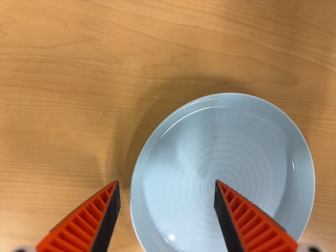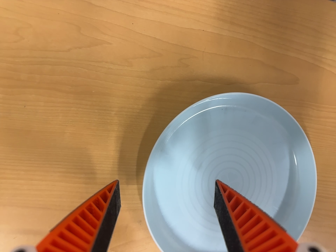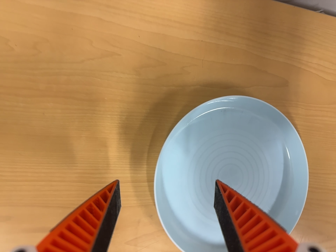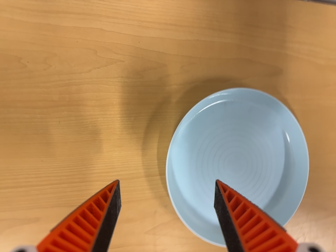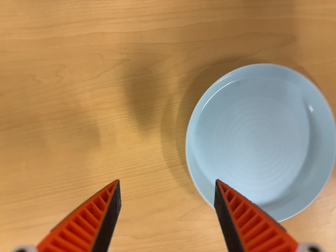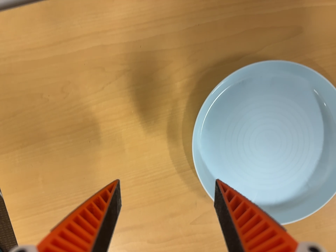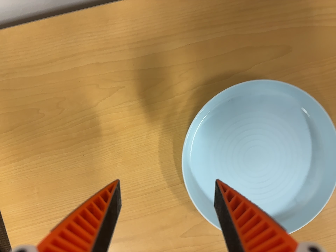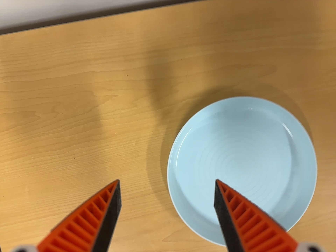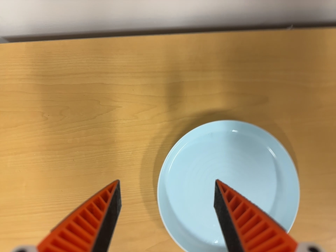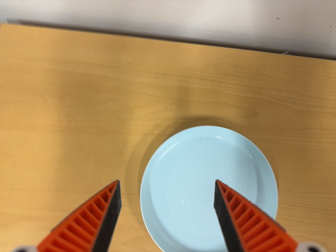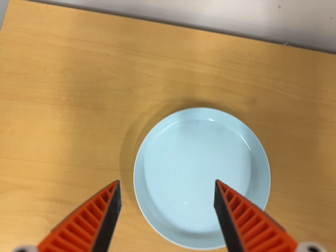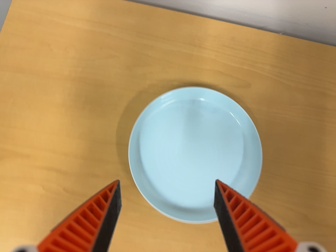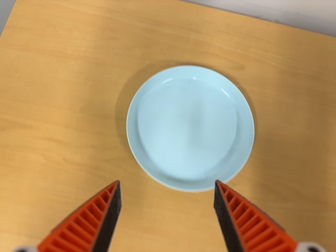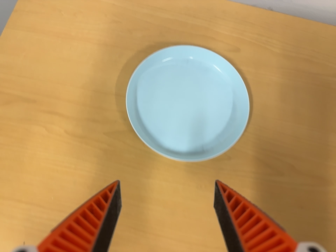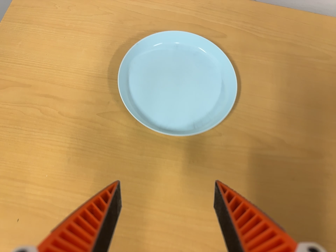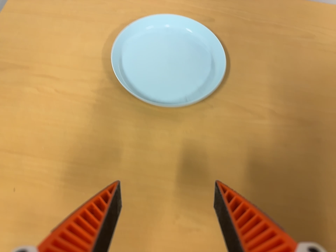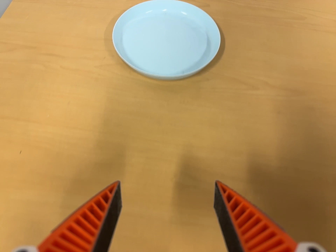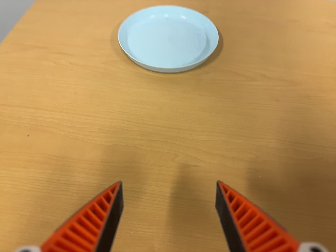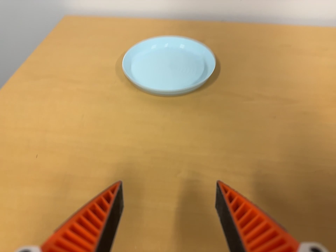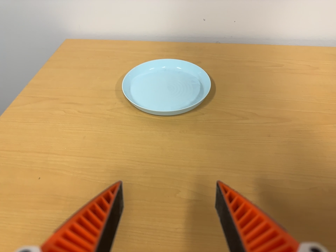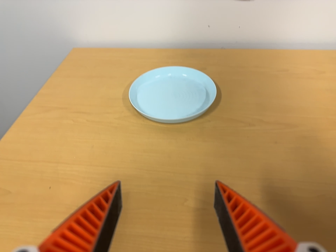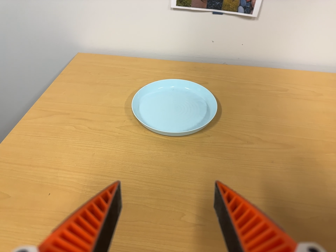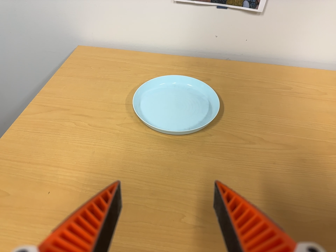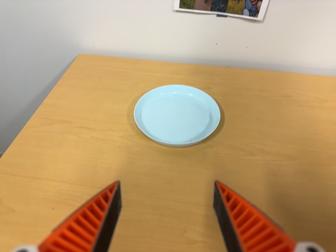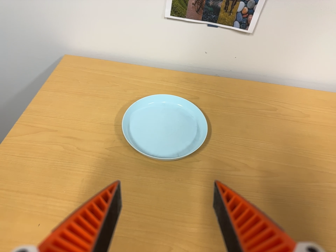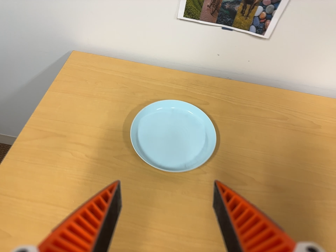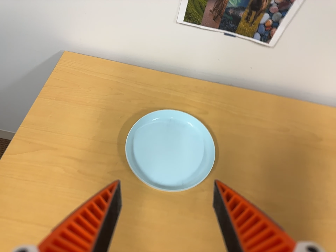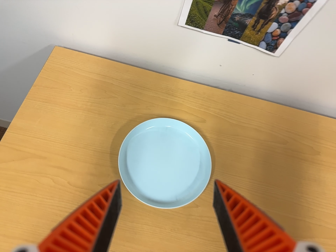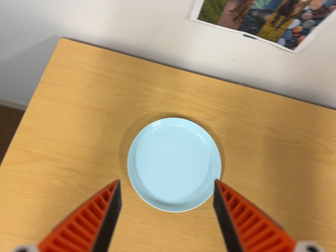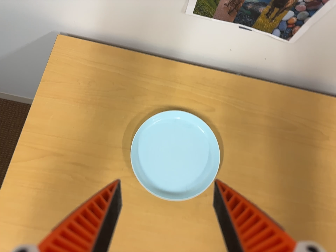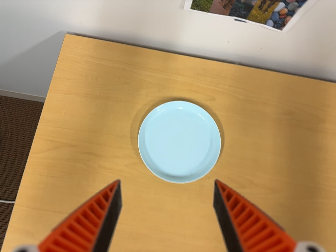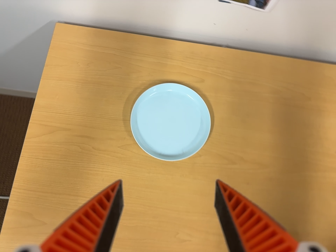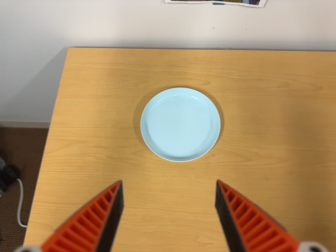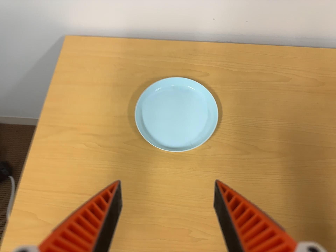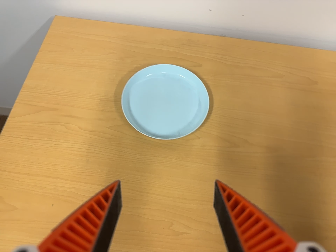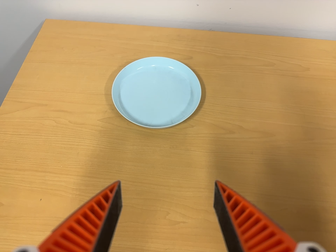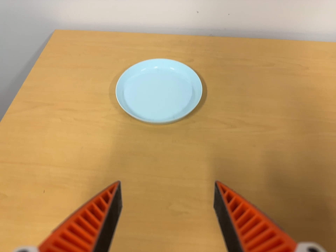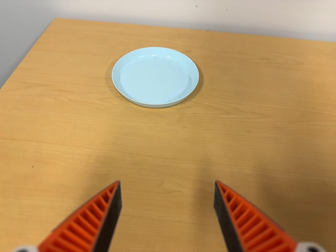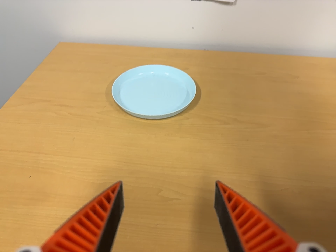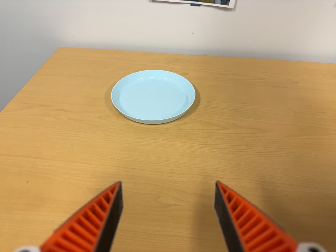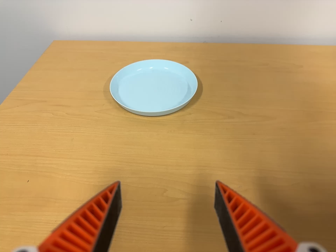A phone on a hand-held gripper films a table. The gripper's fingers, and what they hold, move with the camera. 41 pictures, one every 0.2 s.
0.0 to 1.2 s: The camera swings to its left by about 10 degrees, and the scene slides to the right. It travels backward, about 8 cm, so what stands in front gets smaller. It rolls about its line of sight by about 20 degrees, and the scene rotates counterclockwise.
1.2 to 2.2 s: The camera travels toward the bottom of its view and backward, about 14 cm. Its aim tips toward the top of its view by about 15 degrees. It rolls about its line of sight by about 25 degrees, and the scene rotates clockwise.
2.2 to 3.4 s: The camera travels toward the bottom of its view, about 38 cm. Its aim tips toward the top of its view by about 25 degrees.
3.4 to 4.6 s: The camera travels toward the top of its view and backward, about 8 cm, so close, fixed things drift downward. Its aim tips toward the top of its view by about 10 degrees, and the scene shifts downward.
4.6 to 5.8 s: The camera travels toward the top of its view, about 32 cm. Its aim tips toward the bottom of its view by about 30 degrees.
5.8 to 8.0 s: The camera travels toward the bottom of its view, about 40 cm. Its aim tips toward the top of its view by about 30 degrees. It rolls about its line of sight by about 10 degrees, and the scene rotates counterclockwise.
The film runs backward here.
